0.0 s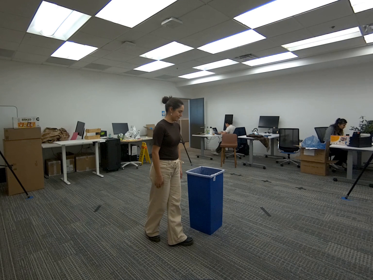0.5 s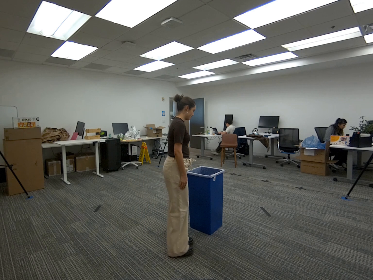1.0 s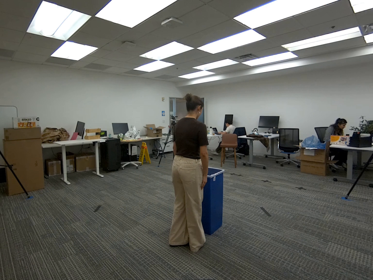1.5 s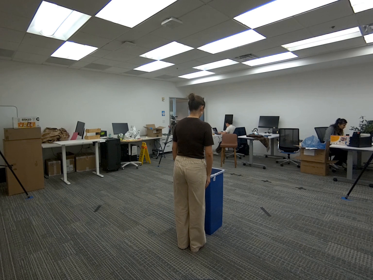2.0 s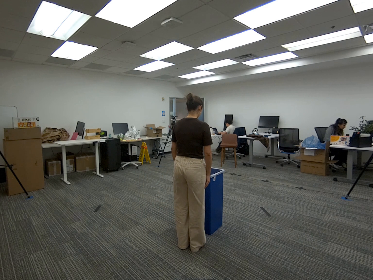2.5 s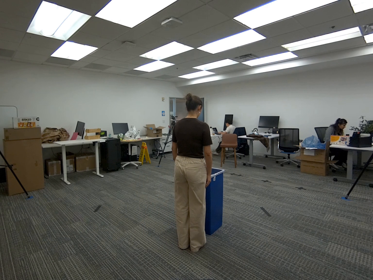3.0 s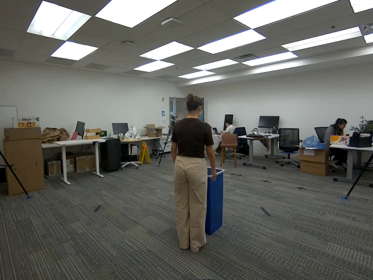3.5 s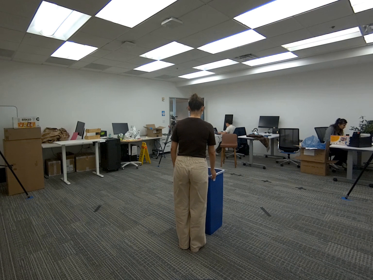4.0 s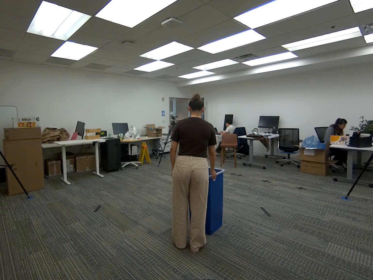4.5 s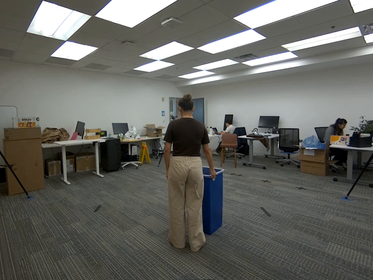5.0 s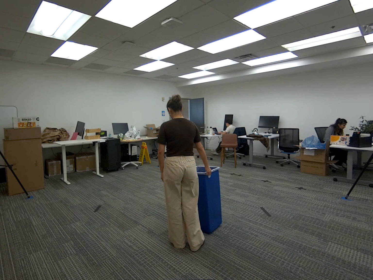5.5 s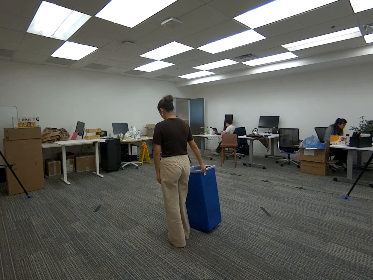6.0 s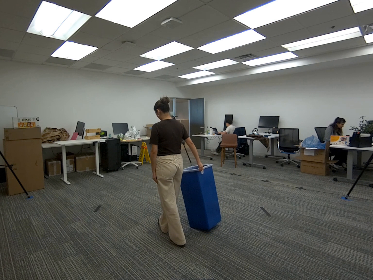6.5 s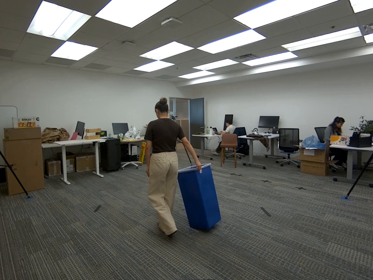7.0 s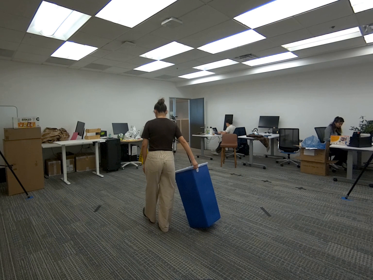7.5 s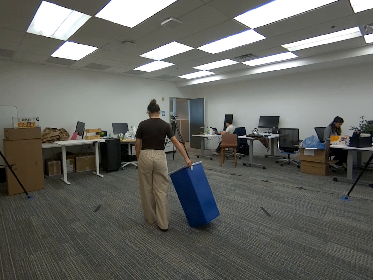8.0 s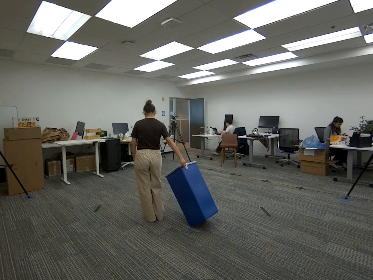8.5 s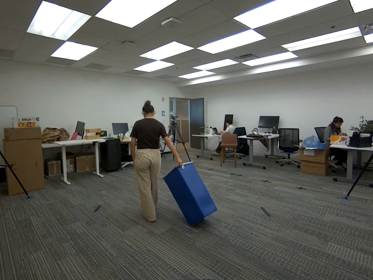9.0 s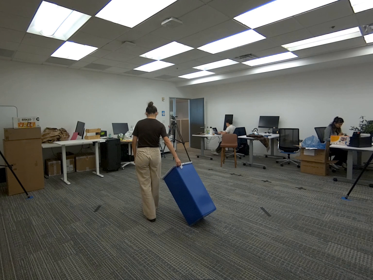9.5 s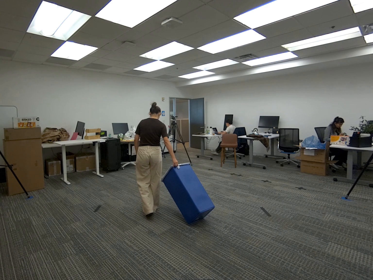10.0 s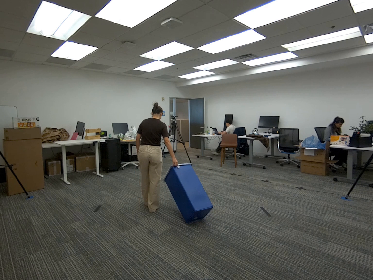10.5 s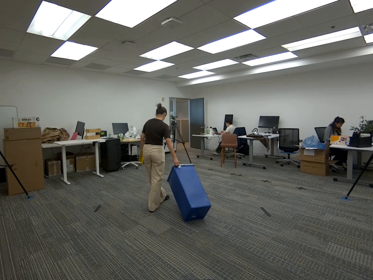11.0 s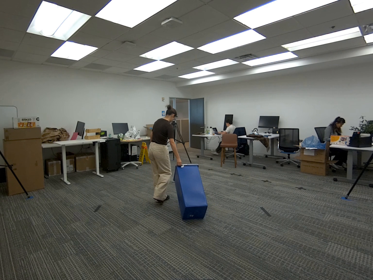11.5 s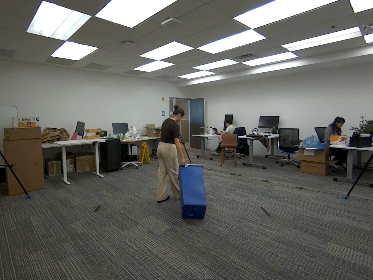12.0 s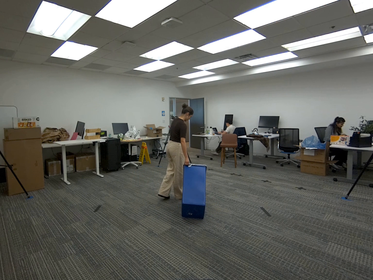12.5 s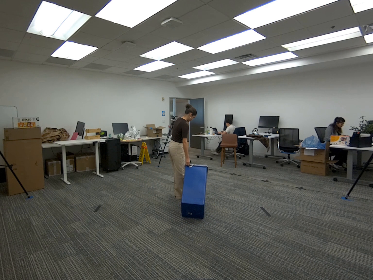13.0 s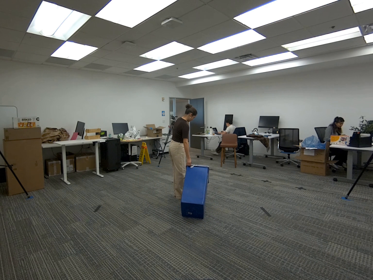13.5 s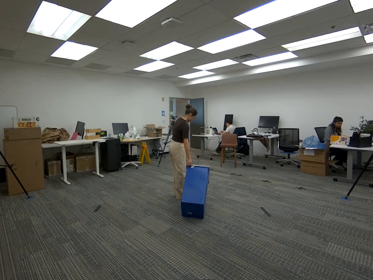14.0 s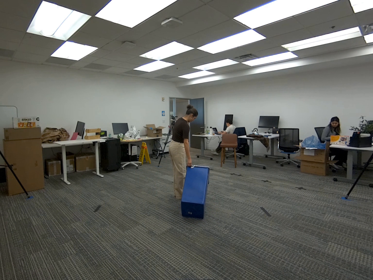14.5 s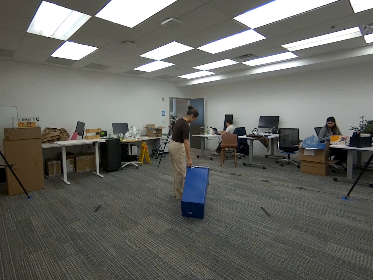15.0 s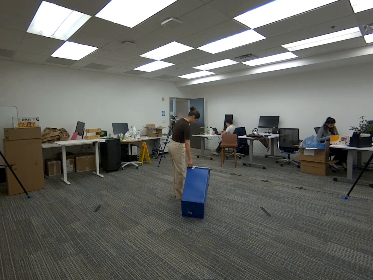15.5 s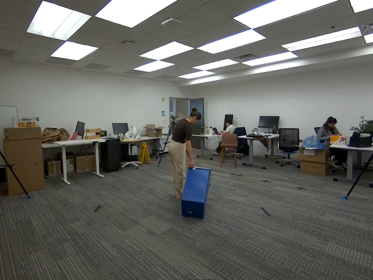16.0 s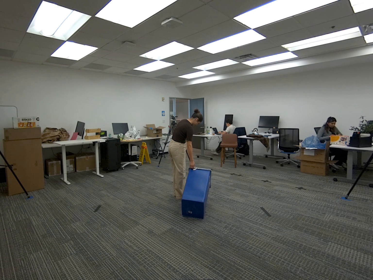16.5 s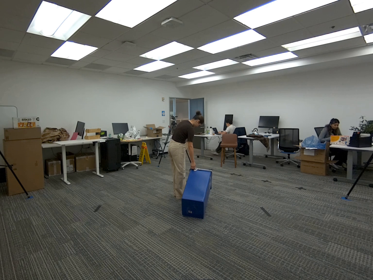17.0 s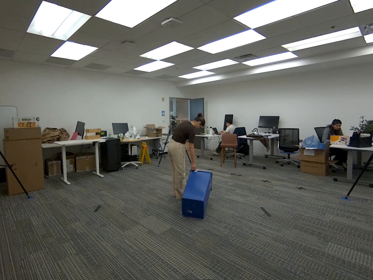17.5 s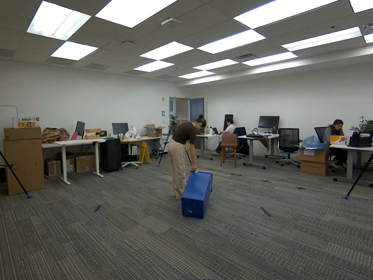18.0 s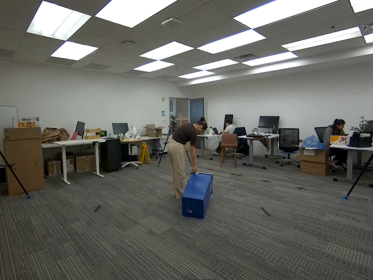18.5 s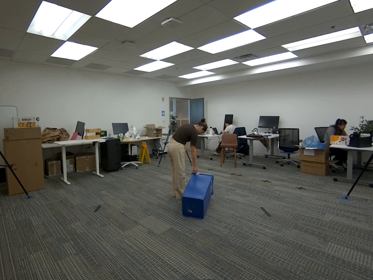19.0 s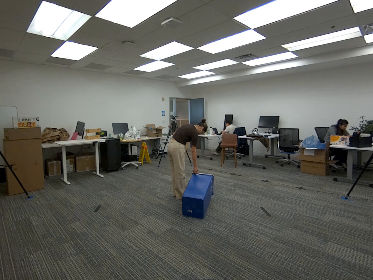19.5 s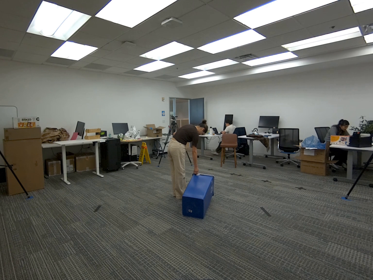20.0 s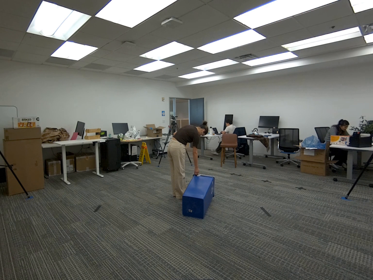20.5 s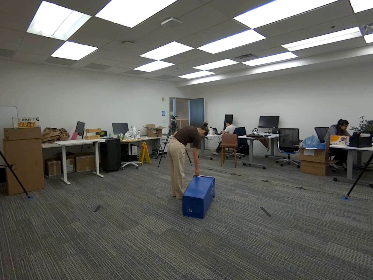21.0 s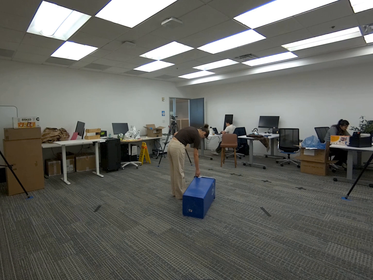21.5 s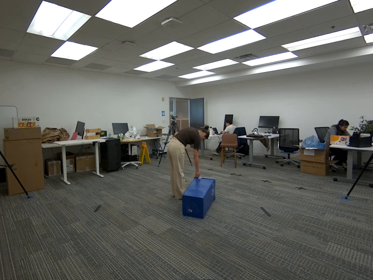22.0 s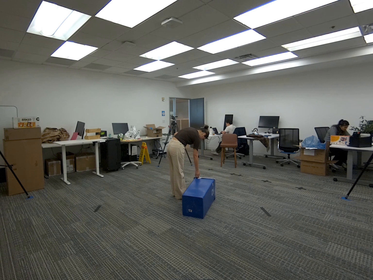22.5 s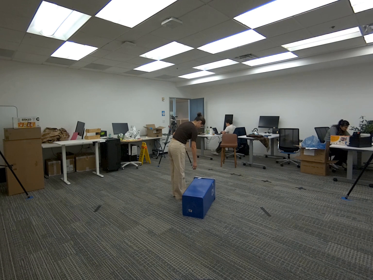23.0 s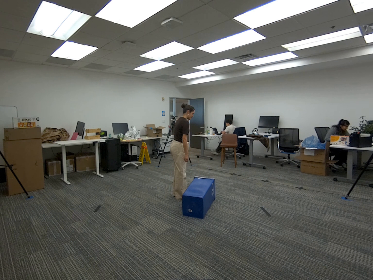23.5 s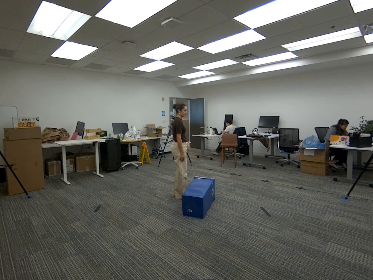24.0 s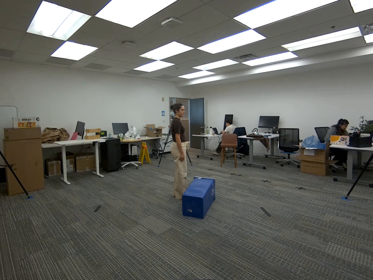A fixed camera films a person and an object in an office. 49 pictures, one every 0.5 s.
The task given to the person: Walk over to the blue trash can and lift and place the trash can on its side.
